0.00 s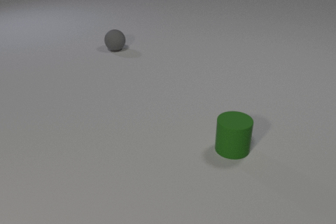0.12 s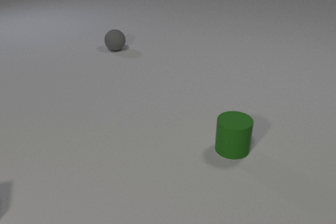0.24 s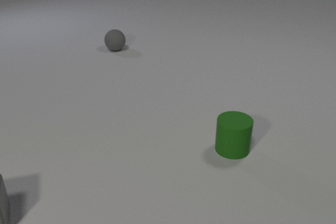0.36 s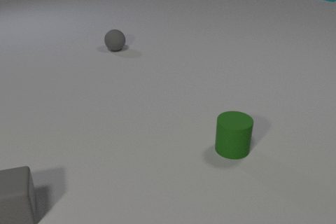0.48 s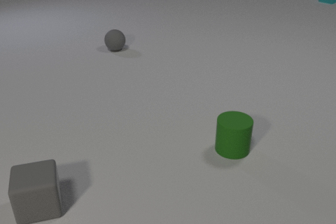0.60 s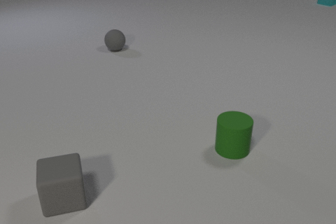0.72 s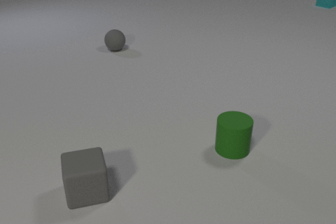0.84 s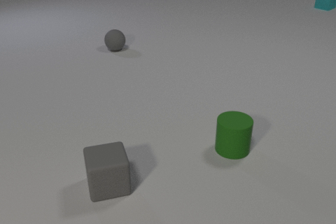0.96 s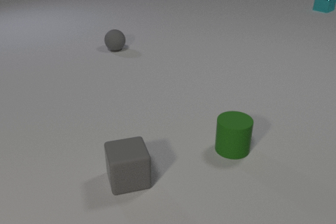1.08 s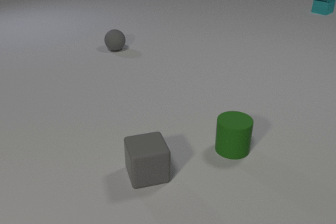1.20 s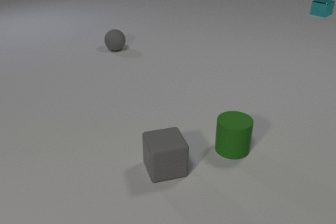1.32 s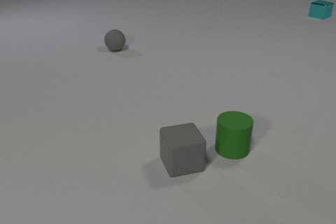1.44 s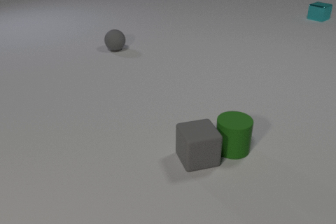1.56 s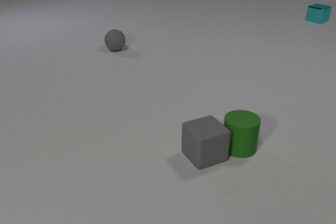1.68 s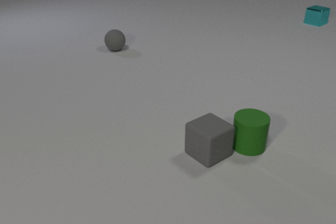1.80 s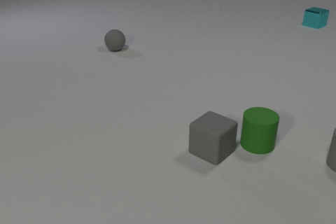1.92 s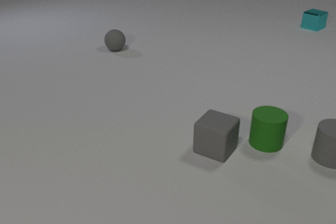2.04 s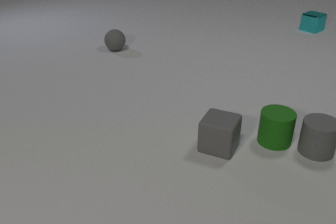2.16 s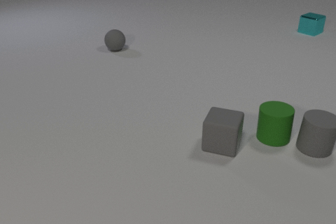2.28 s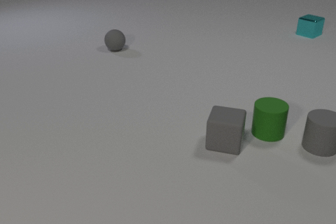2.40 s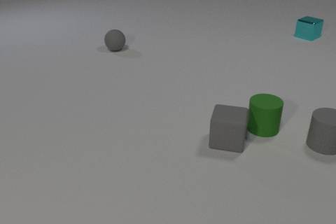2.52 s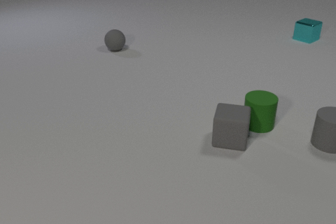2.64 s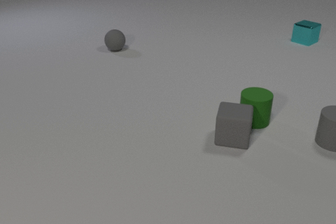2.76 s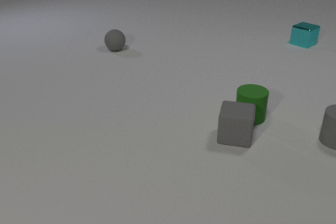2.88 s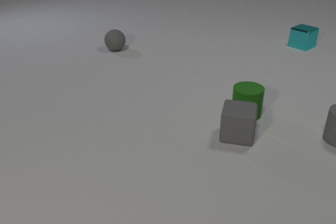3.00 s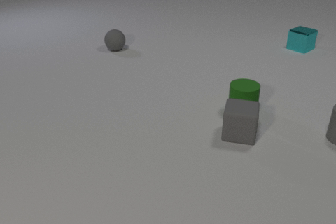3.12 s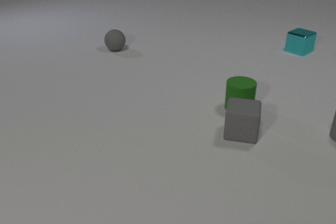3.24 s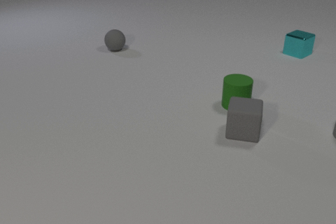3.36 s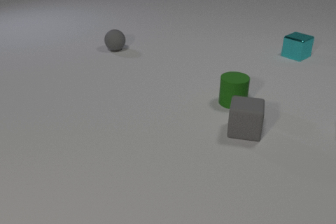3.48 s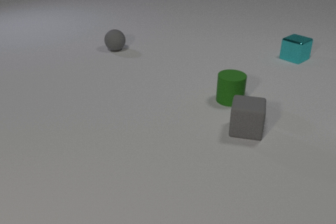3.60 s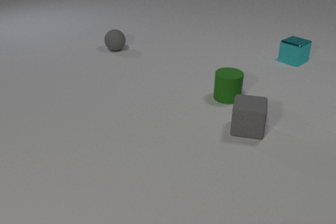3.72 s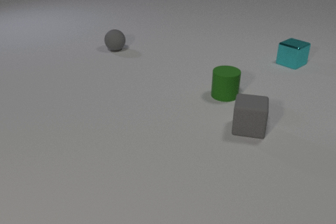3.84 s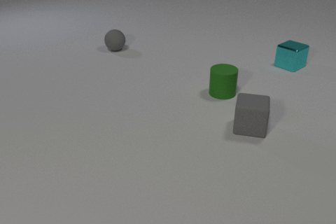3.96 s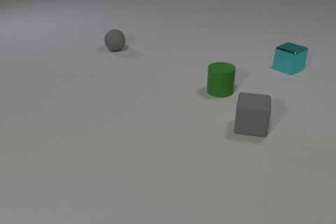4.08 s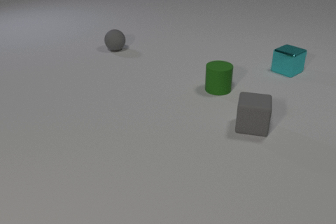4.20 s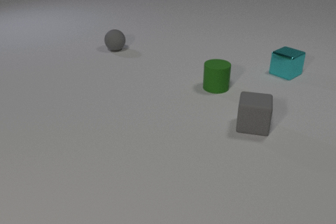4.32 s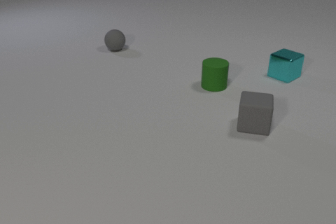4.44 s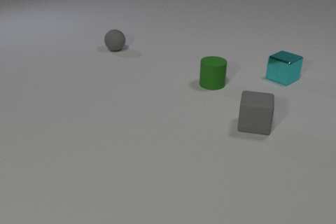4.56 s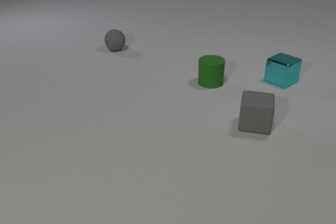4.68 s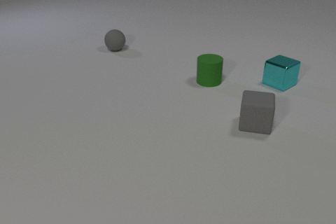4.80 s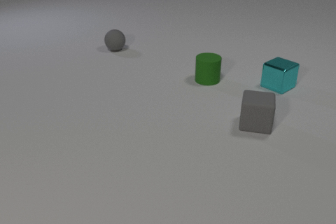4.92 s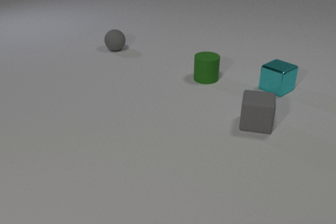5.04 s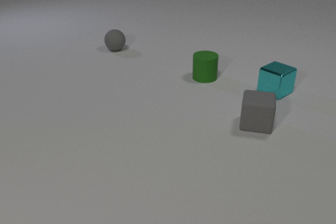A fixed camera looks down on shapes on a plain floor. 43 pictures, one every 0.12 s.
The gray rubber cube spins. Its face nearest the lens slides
to the right.
The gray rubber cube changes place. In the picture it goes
to the right.
0.00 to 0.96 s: The gray rubber cube comes in at the left edge, slides to the right. The cyan metal cube slides toward the camera.
0.96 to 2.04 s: The gray rubber cube slides to the right and away from the camera, spins so that its near face slides to the right, counterclockwise seen from above. The green rubber cylinder slides to the right and away from the camera. The cyan metal cube slides toward the camera. The gray rubber cylinder comes in at the right edge, slides to the left and away from the camera. The gray rubber cube and the green rubber cylinder collide.
2.04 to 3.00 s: The gray rubber cube slides away from the camera and to the right. The green rubber cylinder slides away from the camera and to the left. The cyan metal cube slides toward the camera. The gray rubber cylinder slides away from the camera and to the right. The green rubber cylinder and the gray rubber cylinder collide.
3.00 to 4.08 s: The gray rubber cube slides away from the camera and to the right. The green rubber cylinder slides away from the camera and to the left. The cyan metal cube slides toward the camera. The gray rubber cylinder slides away from the camera and to the right, leaves at the right edge.
4.08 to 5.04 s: The green rubber cylinder slides away from the camera and to the left. The cyan metal cube slides toward the camera.
How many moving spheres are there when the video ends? 0.
Are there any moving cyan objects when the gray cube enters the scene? yes.
How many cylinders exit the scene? 1.
